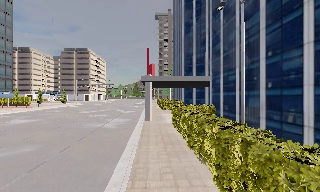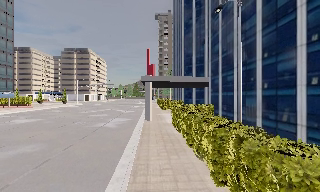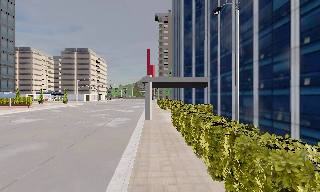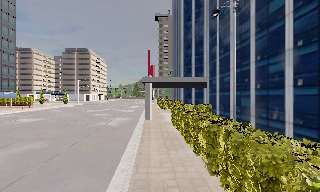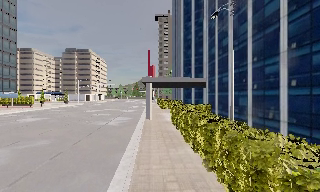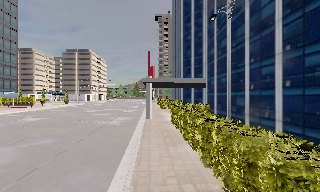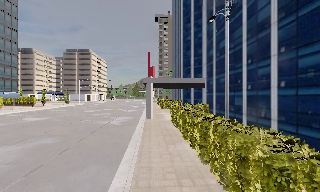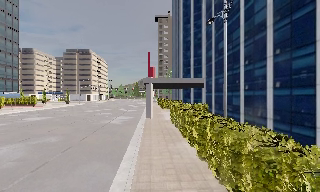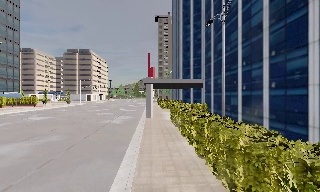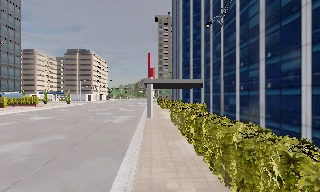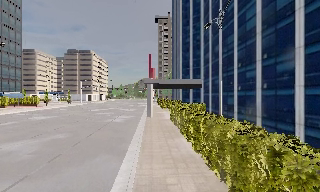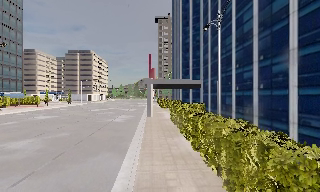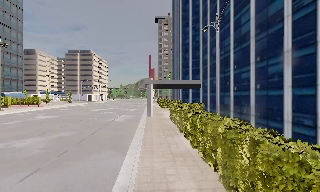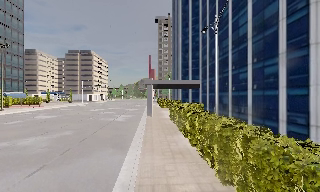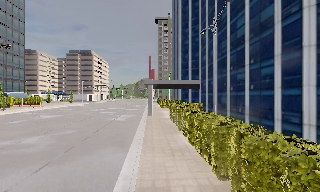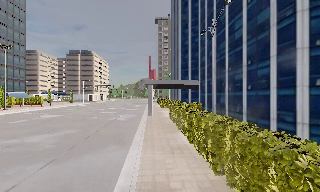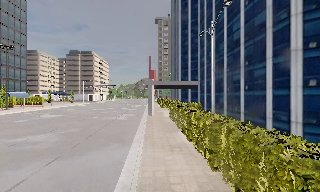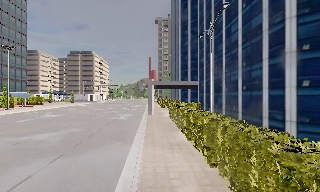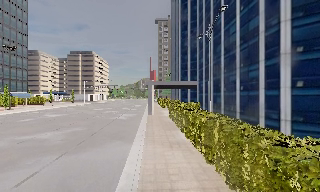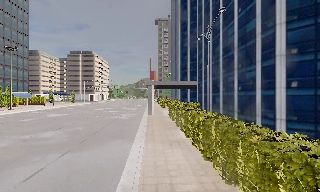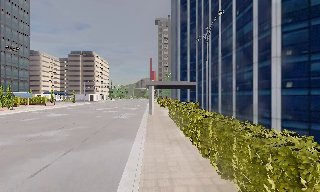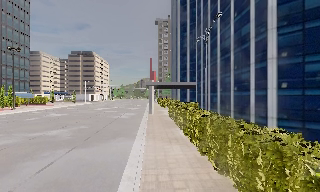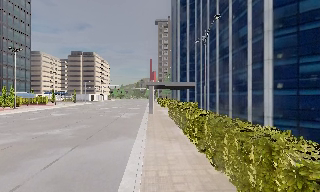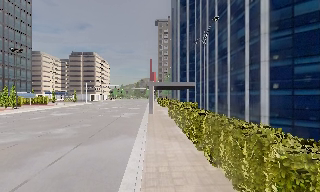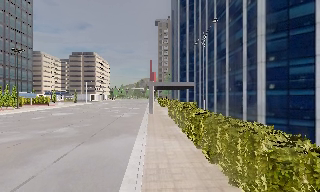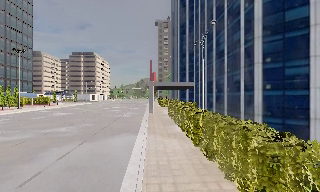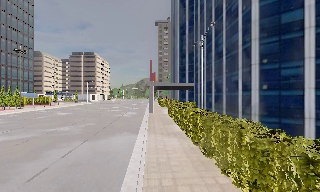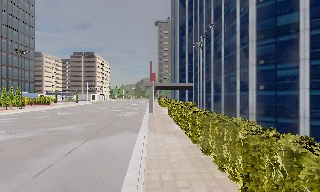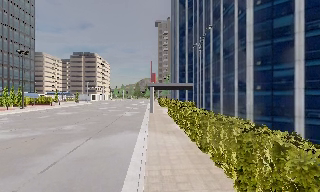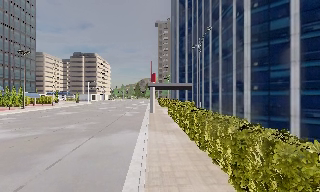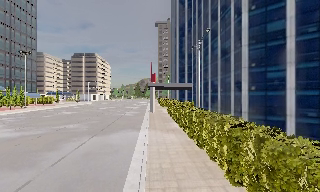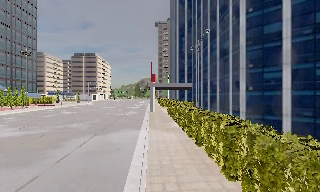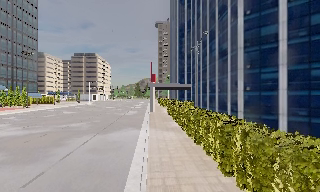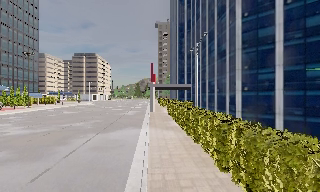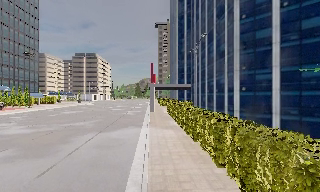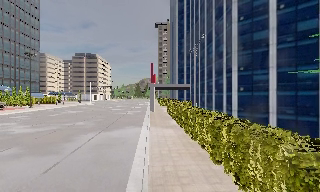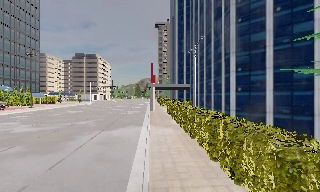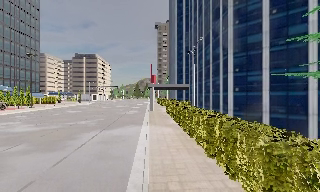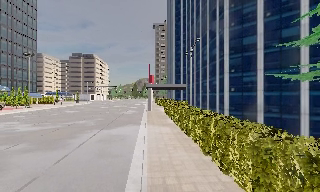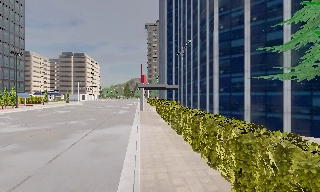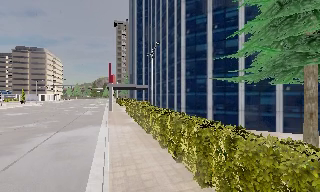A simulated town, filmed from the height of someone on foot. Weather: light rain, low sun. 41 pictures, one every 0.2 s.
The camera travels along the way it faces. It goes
backward.
0.0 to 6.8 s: The camera travels backward, about 10 m, so what stands in front gets smaller.
6.8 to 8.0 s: The scene slides to the left, as the camera pans about 15 degrees to its right. It travels backward, about 1.5 m, so what stands in front gets smaller.
The film runs backward here.
